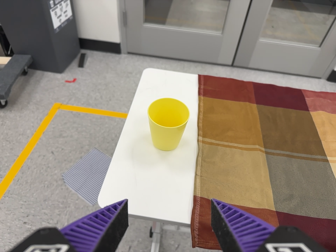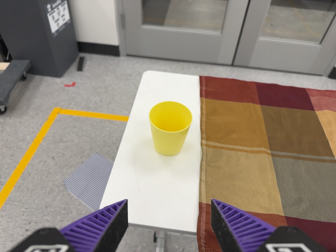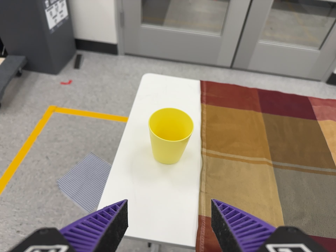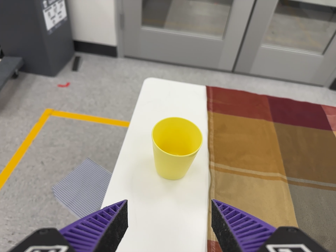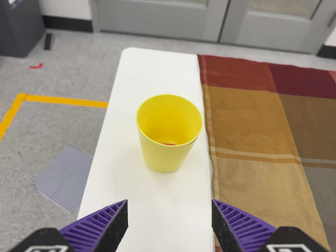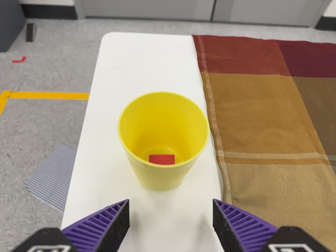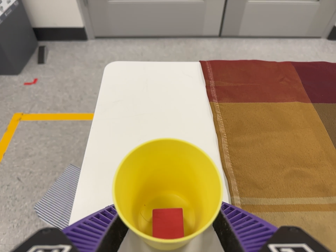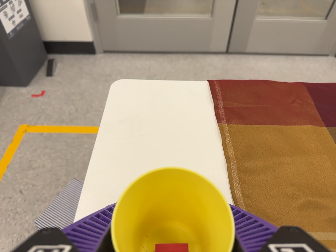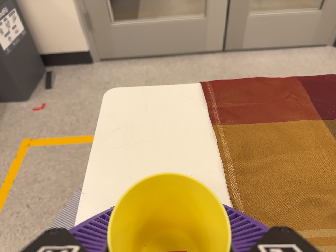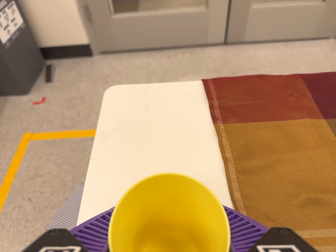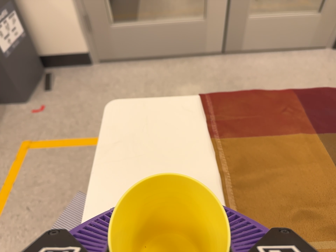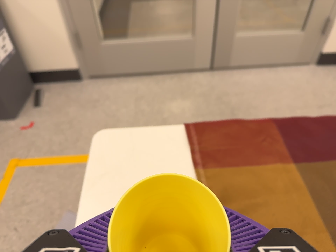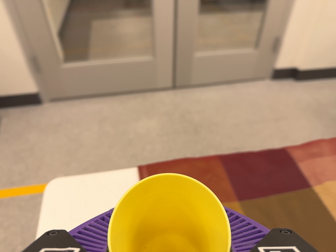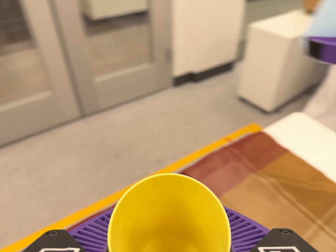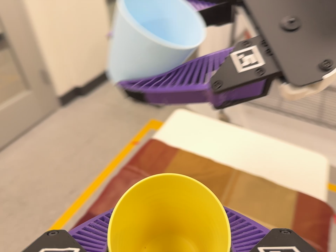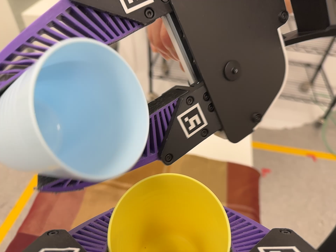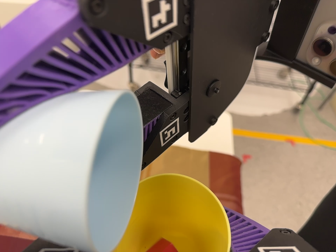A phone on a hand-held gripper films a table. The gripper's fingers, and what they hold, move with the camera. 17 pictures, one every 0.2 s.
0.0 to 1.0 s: The camera travels forward, about 24 cm, so what stands in front looms larger. Its aim tips toward the bottom of its view by about 10 degrees.
1.0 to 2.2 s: The camera travels toward the top of its view, about 10 cm, so close, fixed things drift downward. Its aim tips toward the top of its view by about 10 degrees, and the scene shifts downward.
2.2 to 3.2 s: The scene slides to the left, as the camera pans about 65 degrees to its right. It travels toward the top of its view and to its right, about 24 cm, so close, fixed things drift downward. It rolls about its line of sight by about 50 degrees, and the scene rotates counterclockwise.
The film runs backward here.
